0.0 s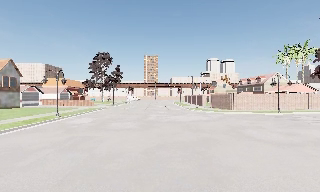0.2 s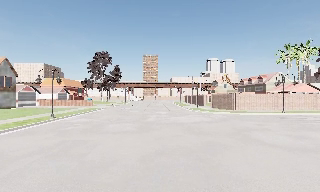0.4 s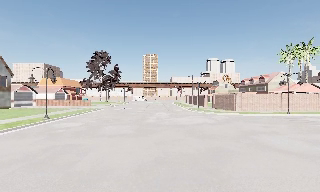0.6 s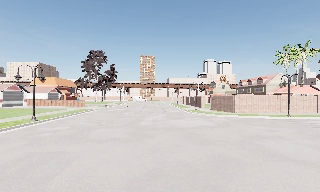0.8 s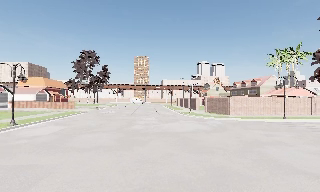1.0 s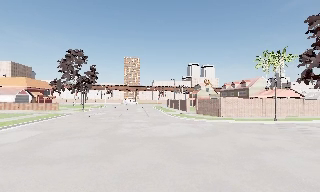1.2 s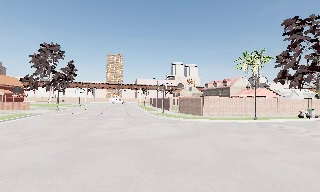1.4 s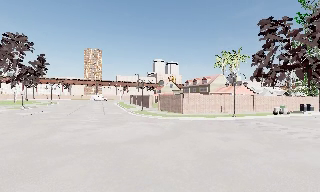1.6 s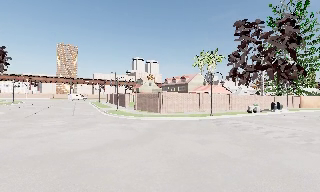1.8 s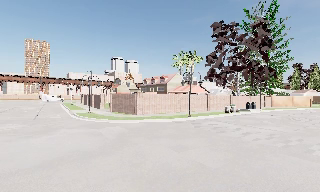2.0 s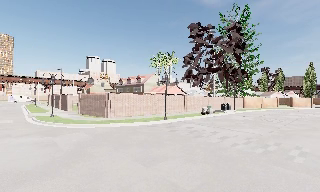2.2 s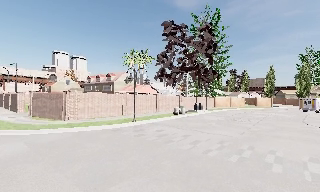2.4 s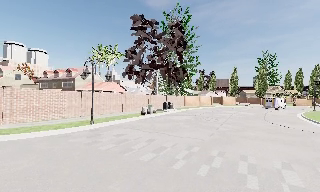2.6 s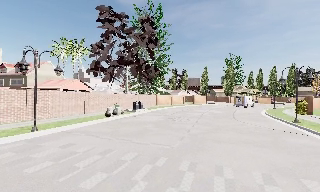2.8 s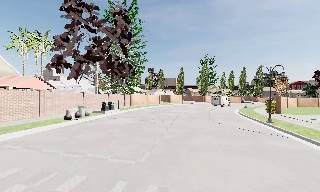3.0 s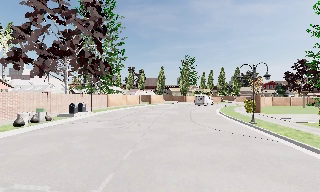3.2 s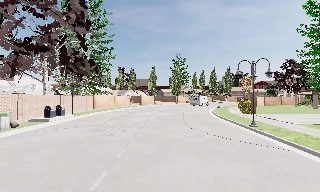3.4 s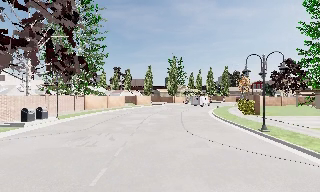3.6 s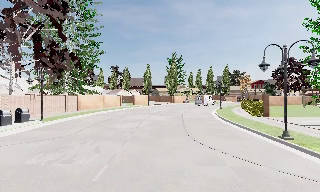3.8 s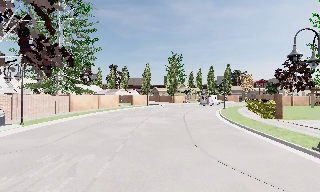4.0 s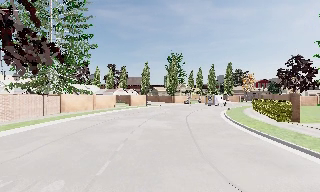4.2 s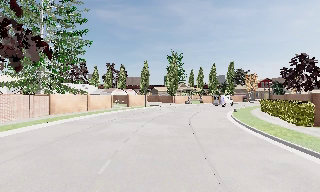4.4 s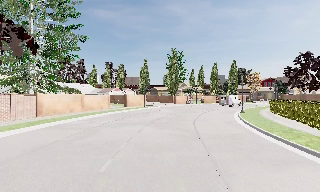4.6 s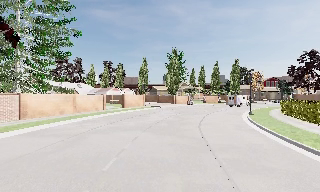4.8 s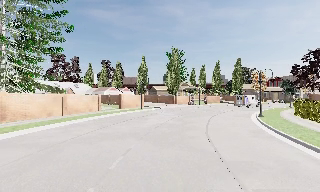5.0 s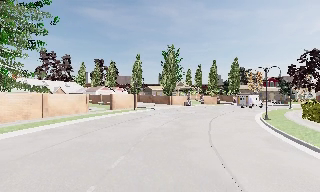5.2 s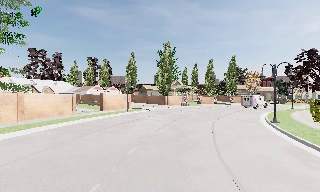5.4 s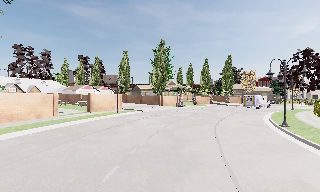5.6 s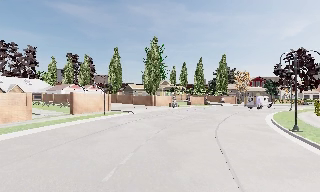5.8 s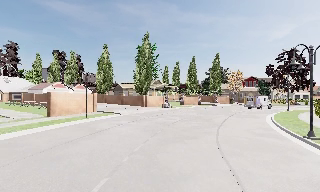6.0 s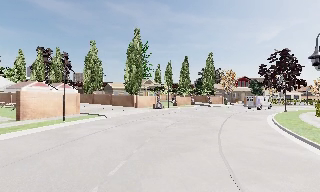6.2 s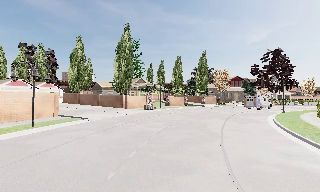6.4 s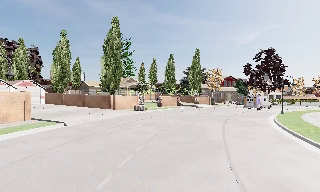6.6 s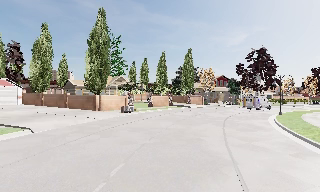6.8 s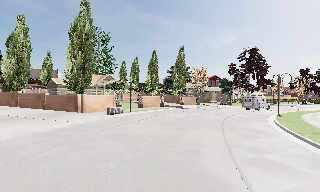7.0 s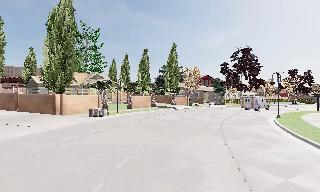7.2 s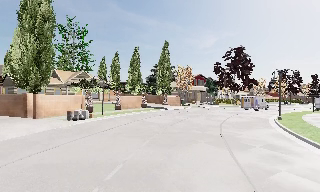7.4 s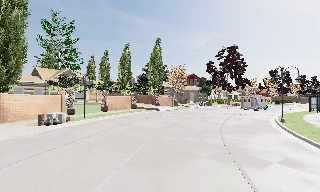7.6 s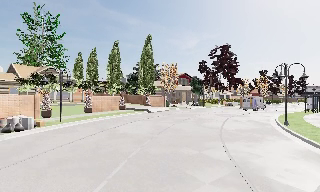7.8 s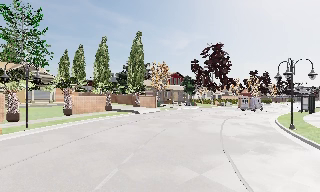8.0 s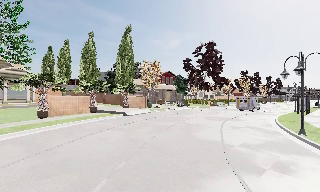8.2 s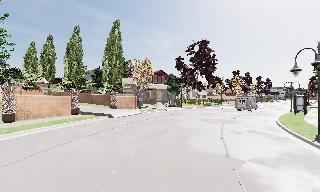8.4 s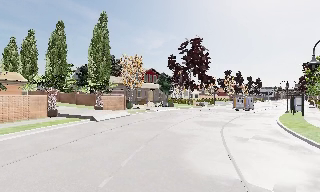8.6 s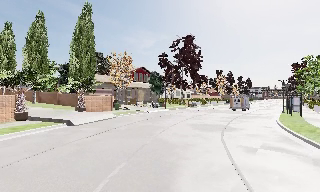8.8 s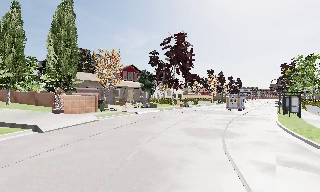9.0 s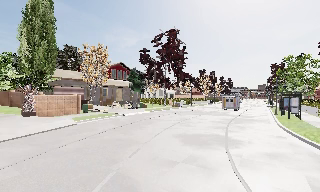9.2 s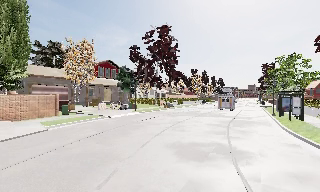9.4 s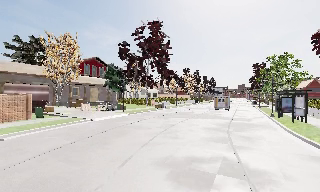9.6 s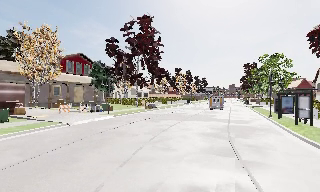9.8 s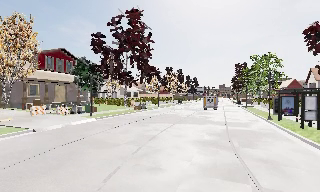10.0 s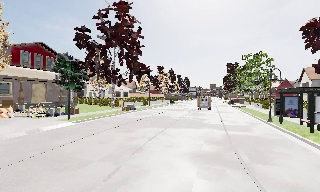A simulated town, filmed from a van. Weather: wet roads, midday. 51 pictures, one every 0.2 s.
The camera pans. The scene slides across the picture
to the left.
The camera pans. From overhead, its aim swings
clockwise.
0.0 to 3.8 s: The camera swings to its right by about 90 degrees, and the scene slides to the left. It travels forward, about 25 m. It gains speed.
3.8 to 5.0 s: The camera travels forward, about 11 m, so what stands in front looms larger.
5.0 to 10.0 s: The camera swings to its right by about 70 degrees, and the scene slides to the left. It travels forward, about 50 m.
The film runs forward here.
